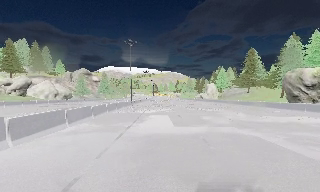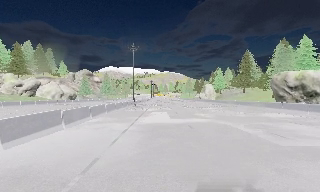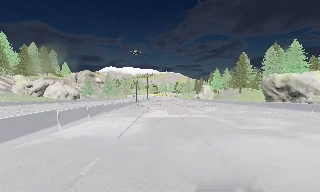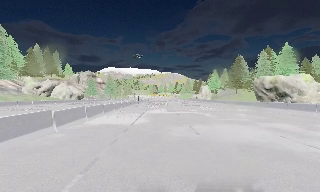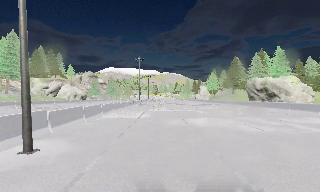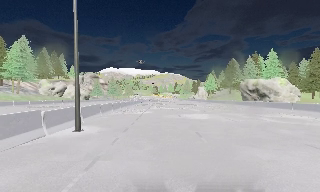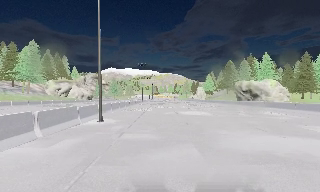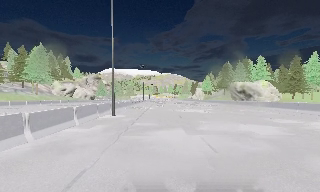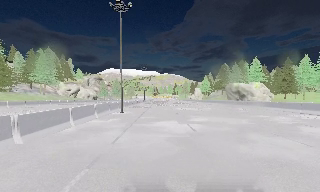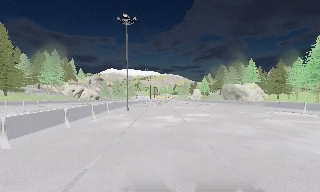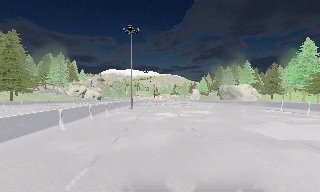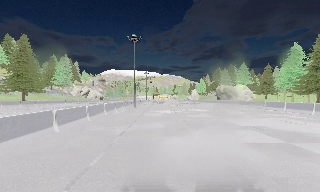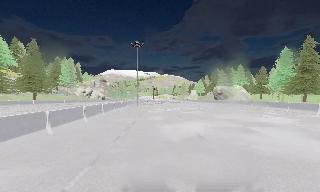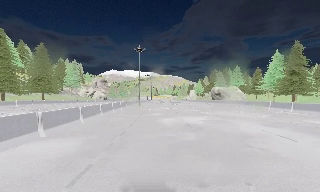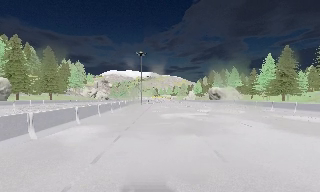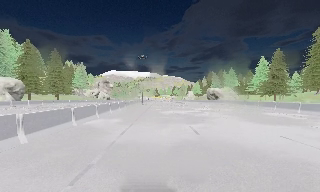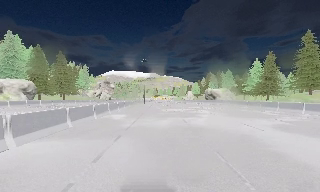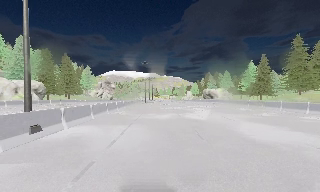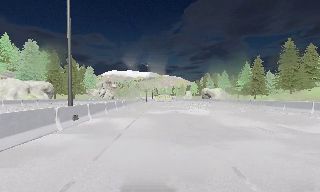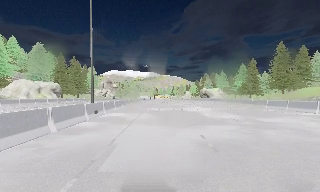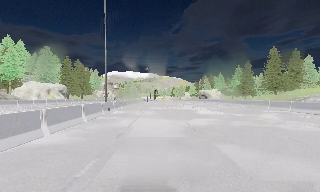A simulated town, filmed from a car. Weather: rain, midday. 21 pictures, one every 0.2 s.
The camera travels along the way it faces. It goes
backward.
0.0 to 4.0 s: The camera travels backward, about 60 m, so what stands in front gets smaller.
The film runs backward here.
